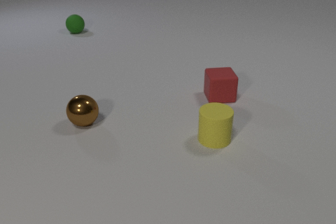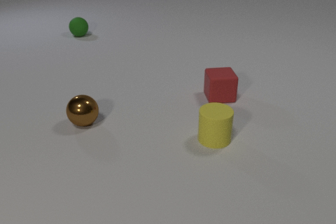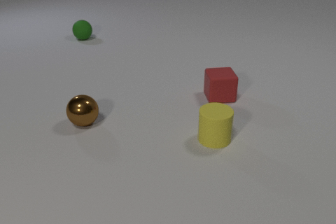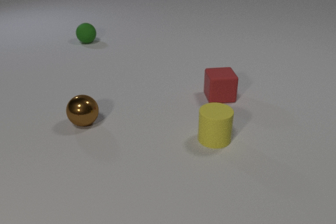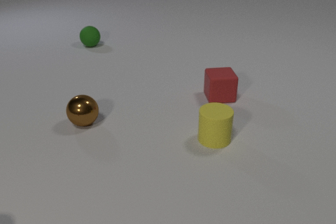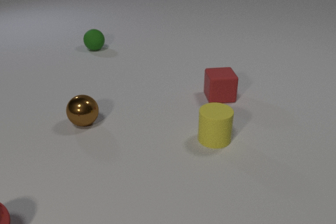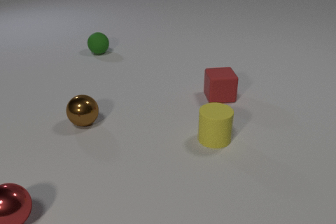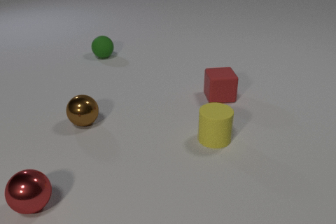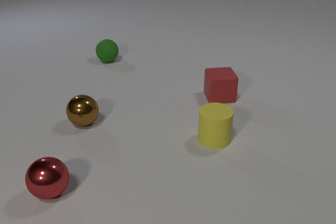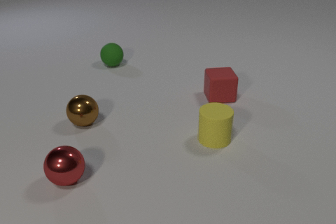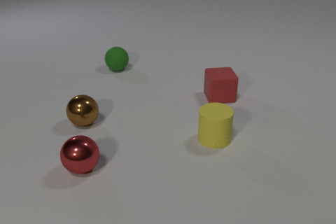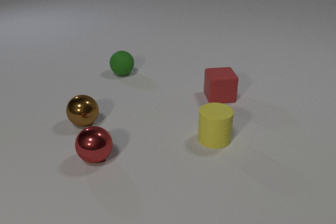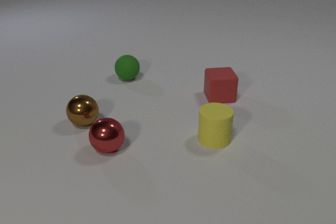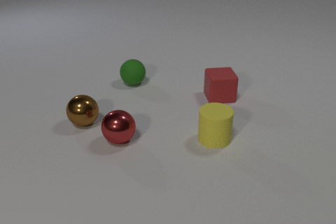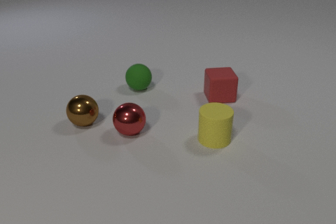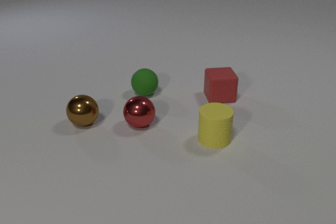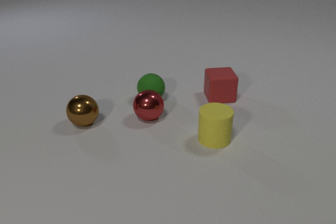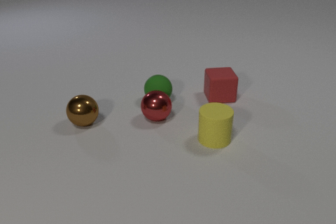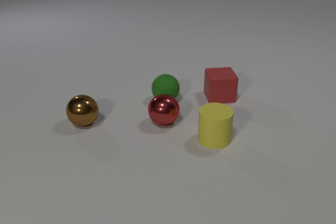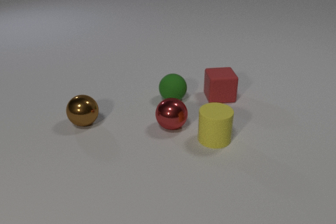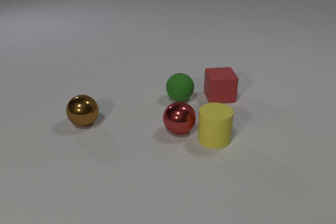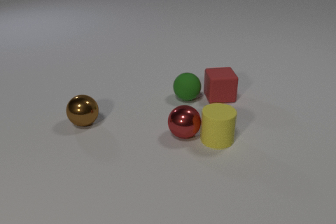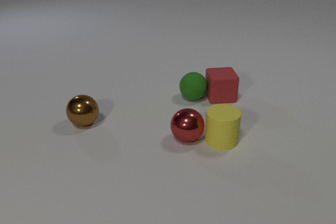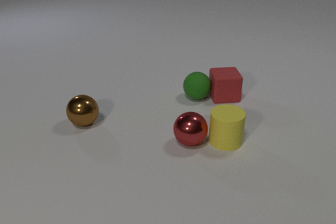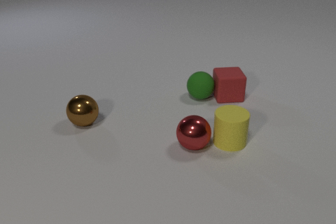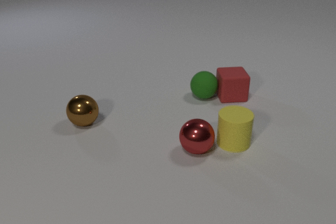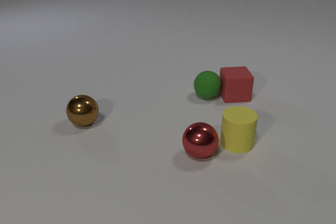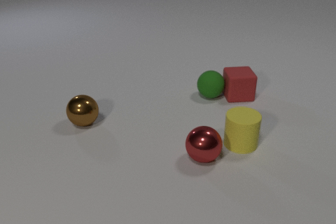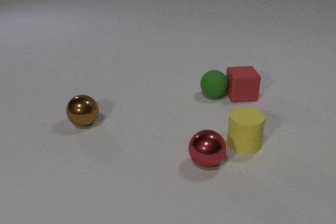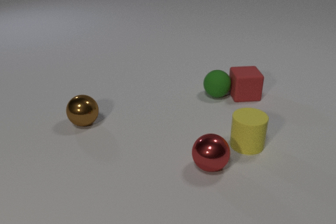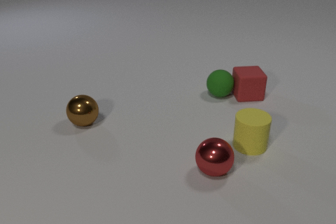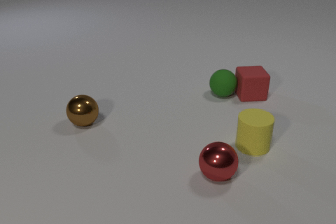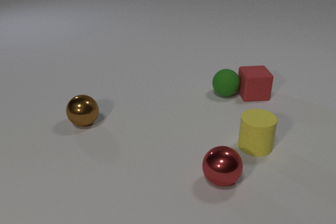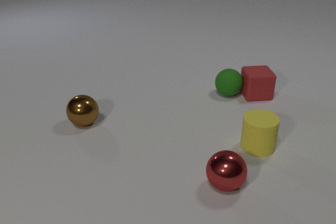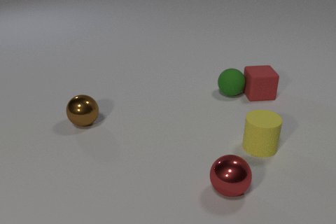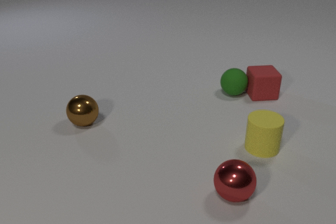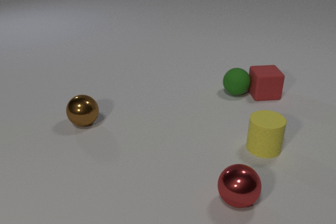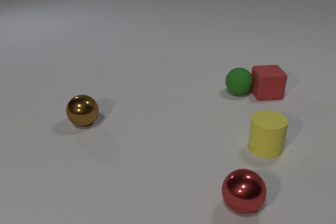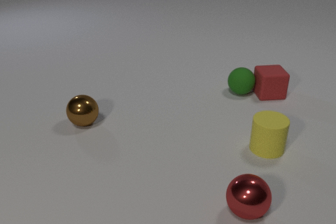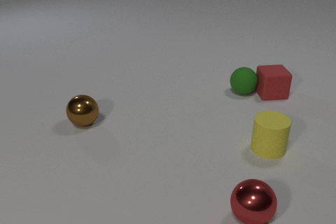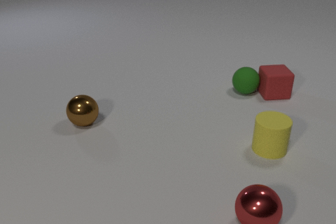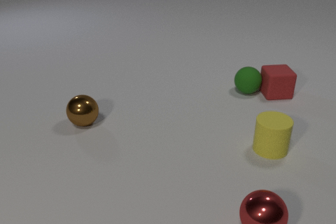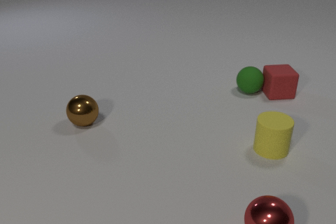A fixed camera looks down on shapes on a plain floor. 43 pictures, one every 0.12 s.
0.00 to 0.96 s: The red metal sphere comes in at the left edge, rolls to the right and away from the camera. The green rubber sphere rolls toward the camera.
0.96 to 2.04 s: The red metal sphere rolls away from the camera and to the right. The green rubber sphere rolls toward the camera and to the right. The red metal sphere and the green rubber sphere collide.
2.04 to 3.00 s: The red metal sphere rolls toward the camera and to the right. The green rubber sphere rolls to the right. The red rubber cube slides to the right. The yellow rubber cylinder slides to the right. The red metal sphere and the yellow rubber cylinder collide. The green rubber sphere and the red rubber cube collide.
3.00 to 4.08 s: The red metal sphere rolls toward the camera and to the right. The green rubber sphere rolls to the right. The red rubber cube slides to the right. The yellow rubber cylinder slides to the right.
4.08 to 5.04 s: The red metal sphere rolls toward the camera and to the right. The green rubber sphere rolls to the right and away from the camera. The red rubber cube slides to the right and away from the camera. The yellow rubber cylinder slides to the right.
Are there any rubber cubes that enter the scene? no.
Are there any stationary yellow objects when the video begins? yes.
What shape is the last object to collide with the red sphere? cylinder.
